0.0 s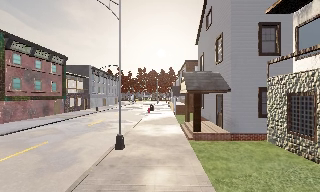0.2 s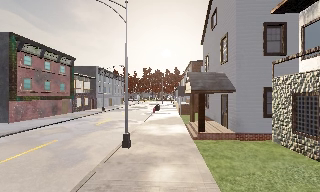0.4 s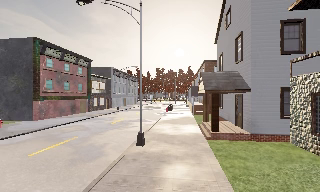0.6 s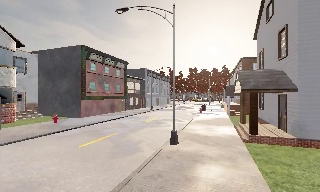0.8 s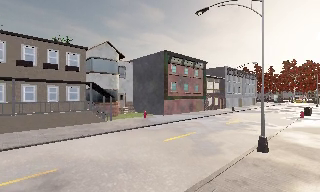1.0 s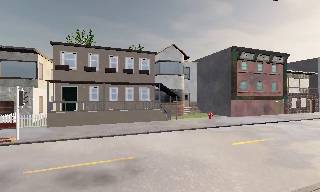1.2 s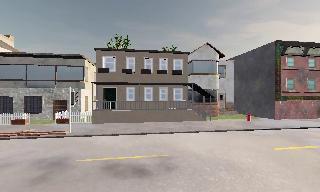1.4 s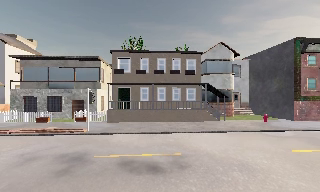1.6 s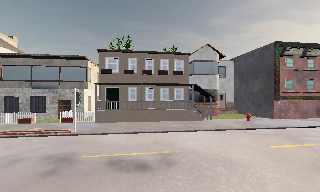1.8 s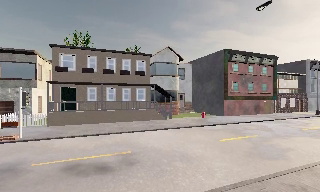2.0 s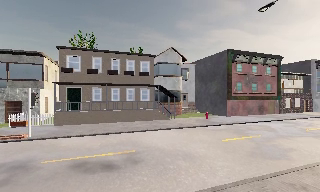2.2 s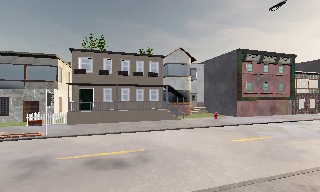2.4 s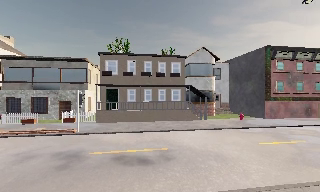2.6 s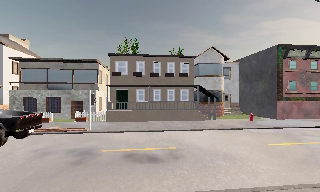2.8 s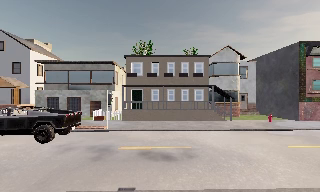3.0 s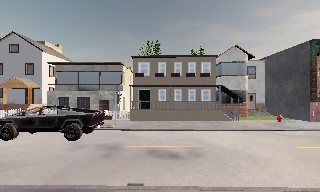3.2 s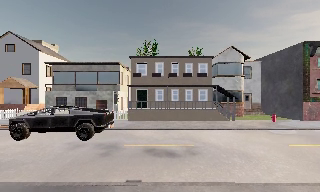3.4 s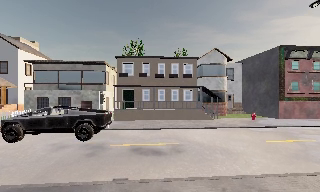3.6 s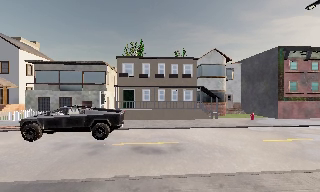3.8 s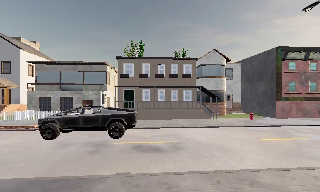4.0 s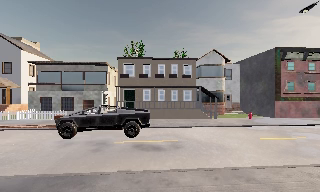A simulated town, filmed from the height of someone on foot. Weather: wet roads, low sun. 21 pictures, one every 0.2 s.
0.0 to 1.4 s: The scene slides to the right, as the camera pans about 85 degrees to its left. It travels backward, about 1.5 m.
1.4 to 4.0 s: The camera travels backward, about 2.5 m, so what stands in front gets smaller.
The film runs backward here.
